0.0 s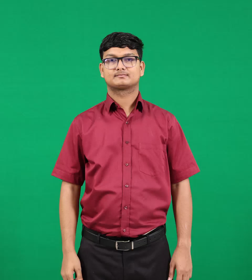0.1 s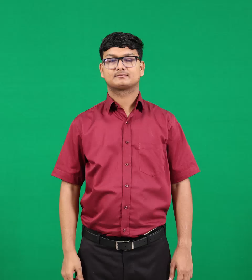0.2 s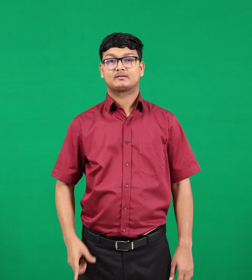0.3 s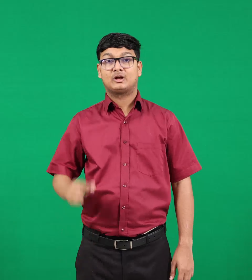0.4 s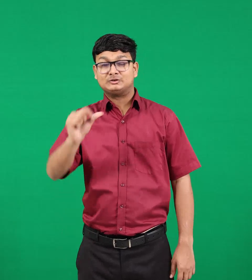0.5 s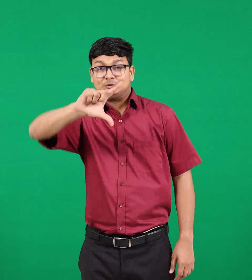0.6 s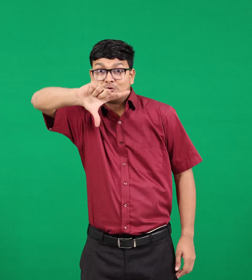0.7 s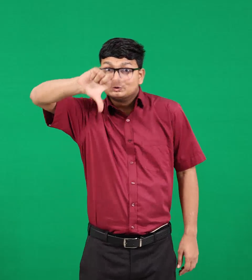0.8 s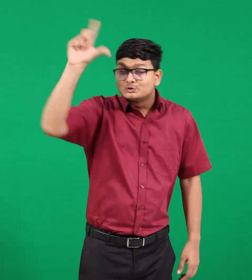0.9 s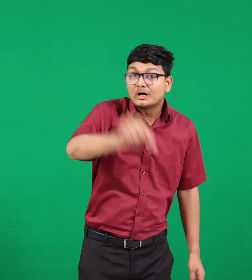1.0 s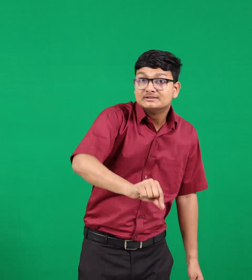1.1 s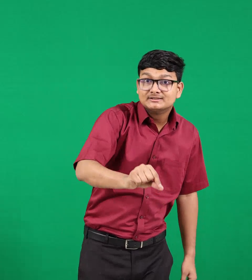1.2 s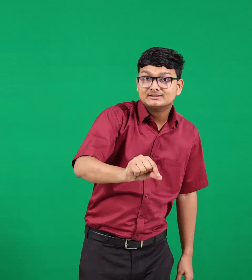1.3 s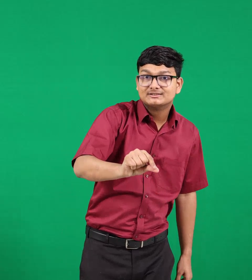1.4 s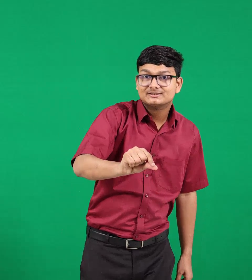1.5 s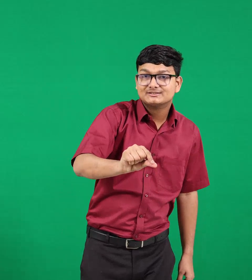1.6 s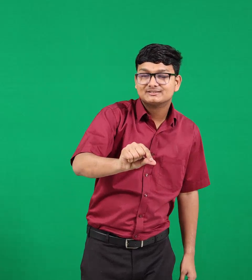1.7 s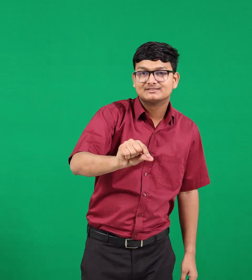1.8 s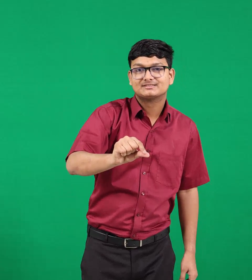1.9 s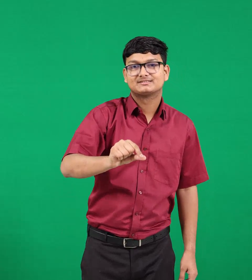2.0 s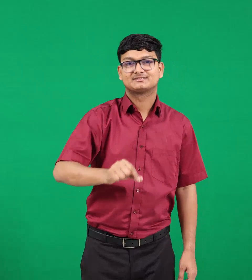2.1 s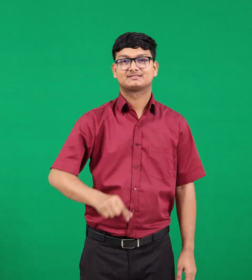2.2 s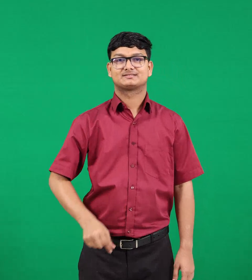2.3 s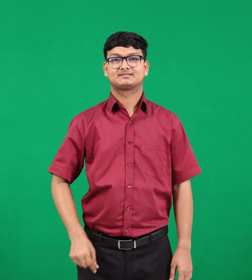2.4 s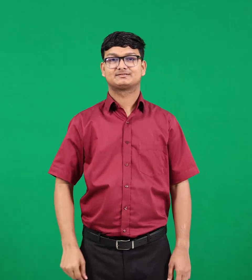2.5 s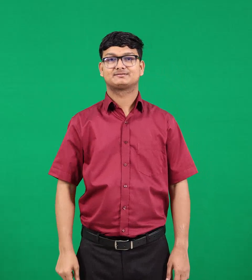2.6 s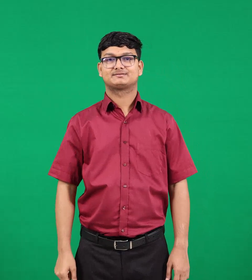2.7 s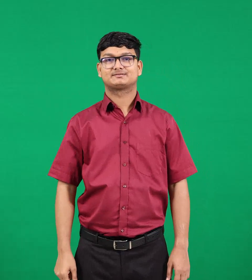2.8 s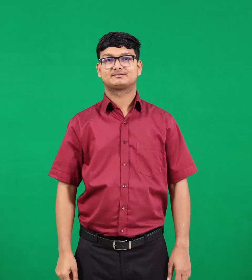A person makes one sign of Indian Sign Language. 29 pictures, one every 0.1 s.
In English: cheapest
